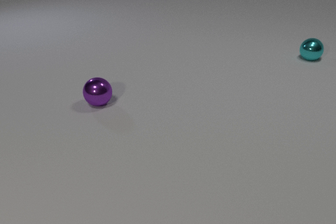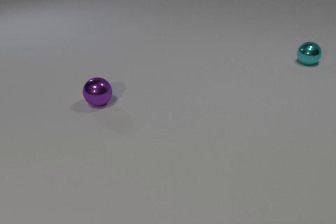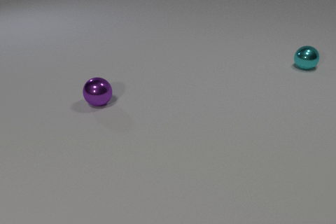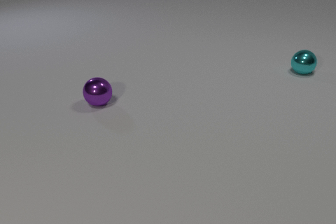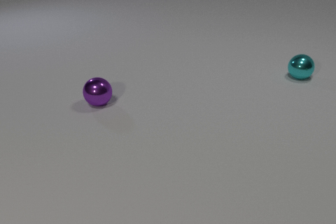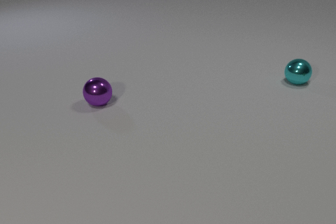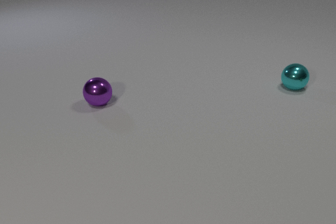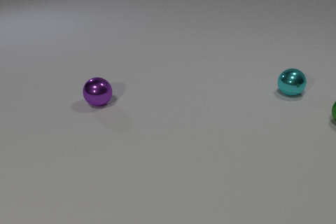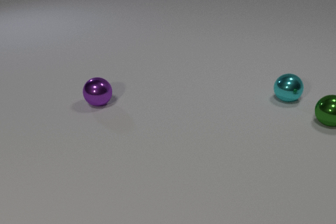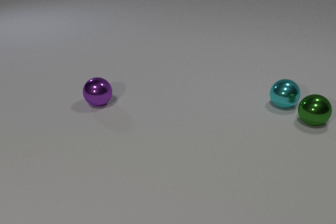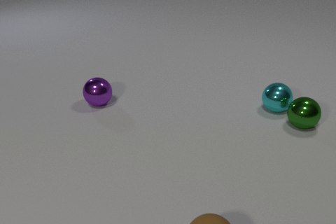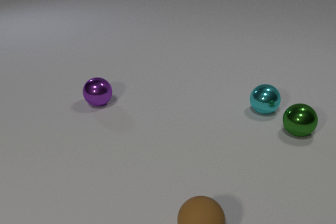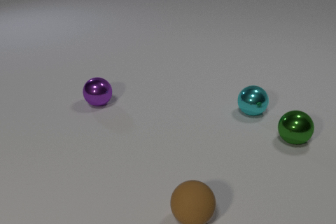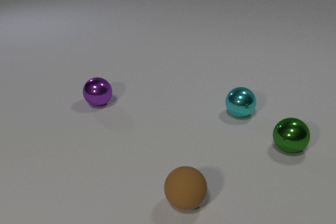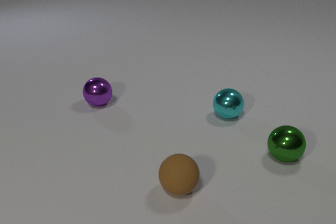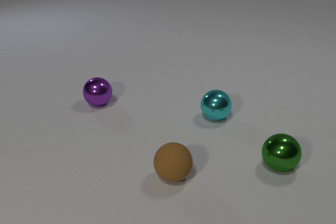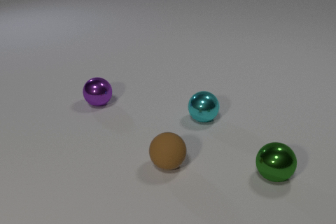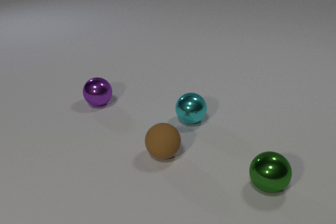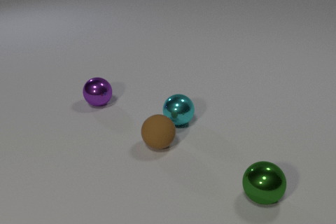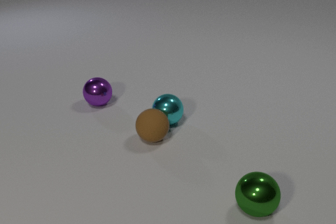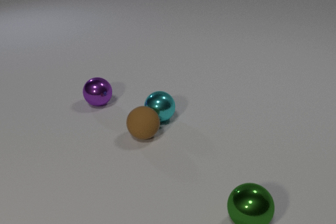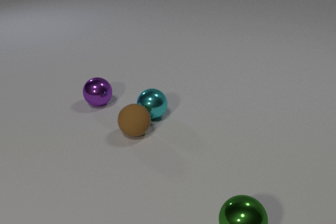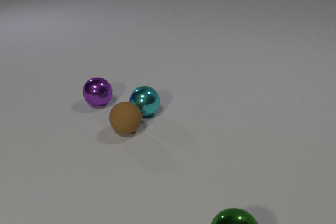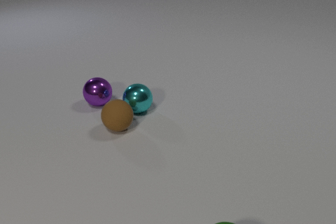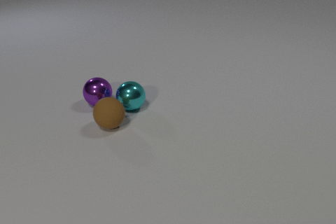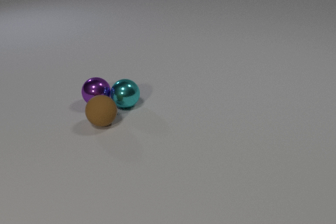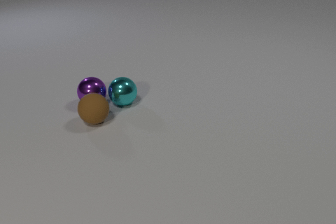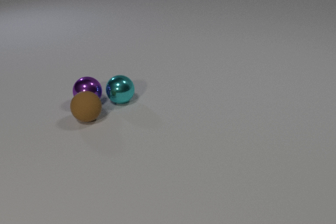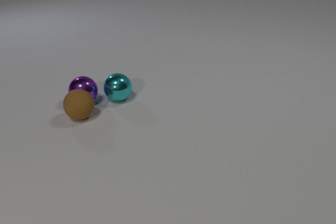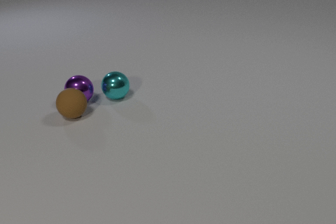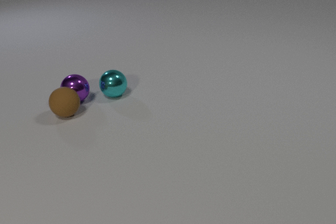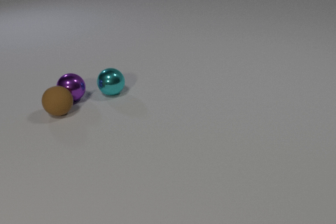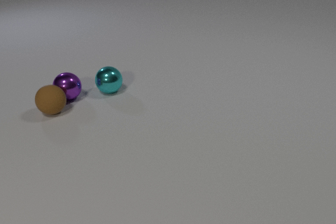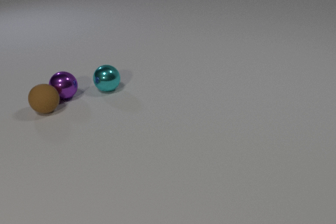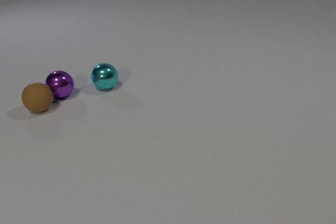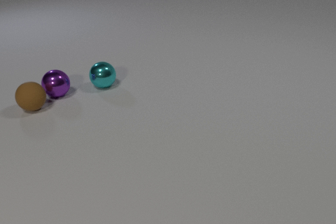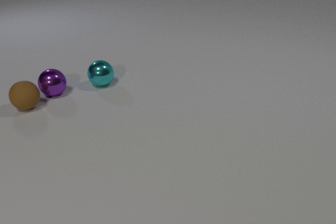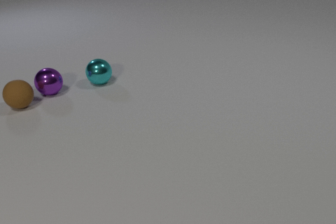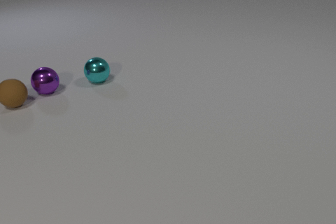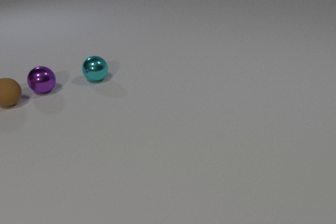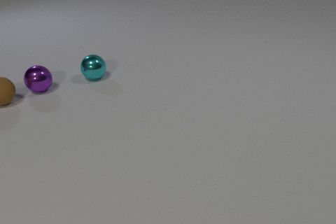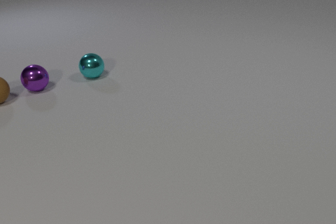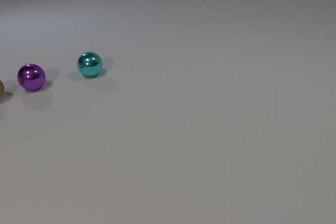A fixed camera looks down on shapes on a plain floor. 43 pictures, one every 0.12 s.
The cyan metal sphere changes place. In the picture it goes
to the left.
The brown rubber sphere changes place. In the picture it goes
away from the camera.
0.00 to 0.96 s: The green metal sphere comes in at the right edge, rolls to the left. The cyan metal sphere rolls toward the camera.
0.96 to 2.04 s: The green metal sphere rolls toward the camera. The cyan metal sphere rolls to the left and toward the camera. The brown rubber sphere comes in at the bottom edge, rolls away from the camera. The green metal sphere and the cyan metal sphere collide.
2.04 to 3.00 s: The green metal sphere rolls toward the camera, leaves at the bottom edge. The cyan metal sphere rolls to the left and away from the camera. The brown rubber sphere rolls away from the camera and to the left. The cyan metal sphere and the brown rubber sphere collide. The cyan metal sphere and the purple metal sphere collide.
3.00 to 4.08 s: The cyan metal sphere rolls away from the camera and to the left. The brown rubber sphere rolls to the left and away from the camera. The purple metal sphere rolls to the left and away from the camera. The brown rubber sphere and the purple metal sphere collide.
4.08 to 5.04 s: The cyan metal sphere rolls away from the camera and to the left. The brown rubber sphere rolls to the left and away from the camera. The purple metal sphere rolls to the left and away from the camera.
What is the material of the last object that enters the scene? rubber.
How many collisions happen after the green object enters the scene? 4.
How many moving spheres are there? 4.
